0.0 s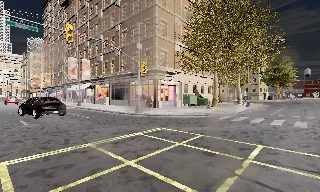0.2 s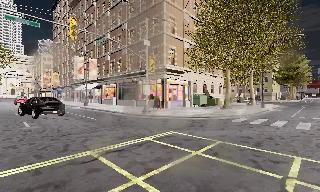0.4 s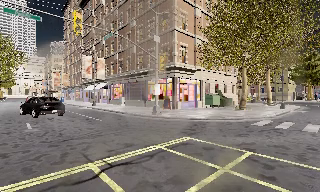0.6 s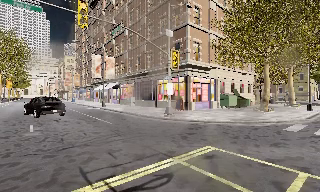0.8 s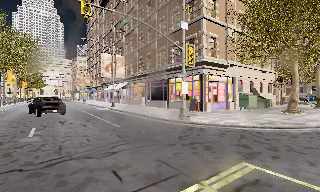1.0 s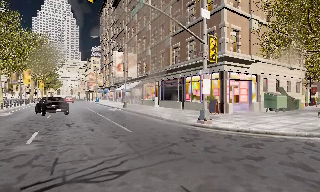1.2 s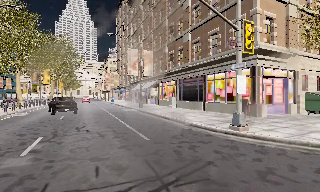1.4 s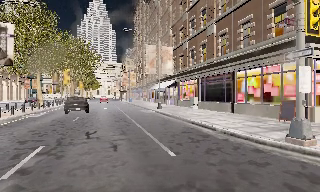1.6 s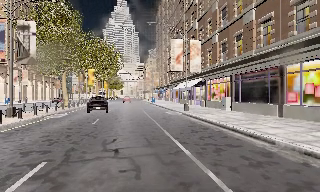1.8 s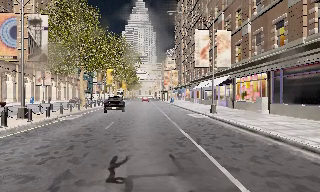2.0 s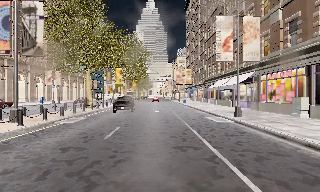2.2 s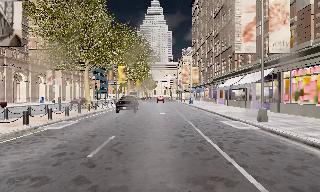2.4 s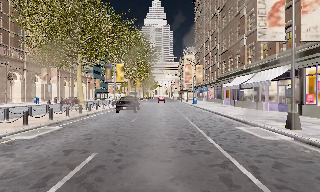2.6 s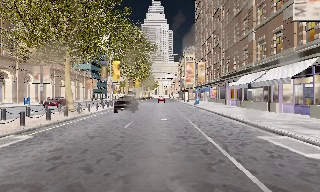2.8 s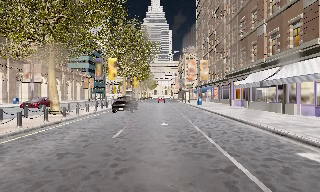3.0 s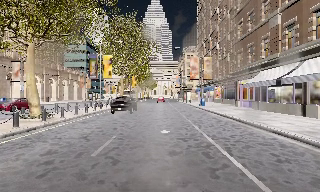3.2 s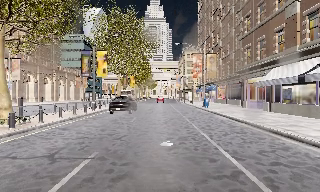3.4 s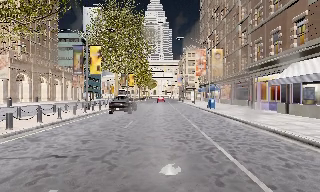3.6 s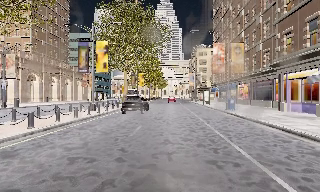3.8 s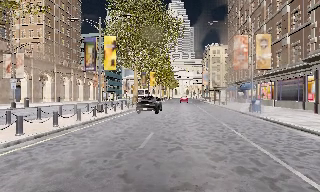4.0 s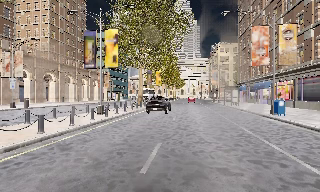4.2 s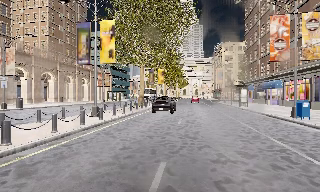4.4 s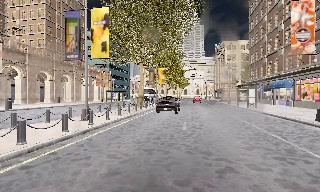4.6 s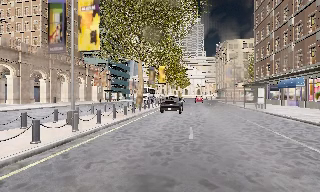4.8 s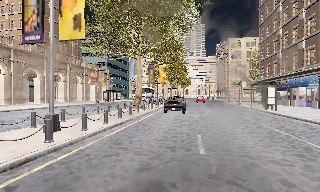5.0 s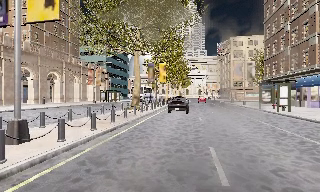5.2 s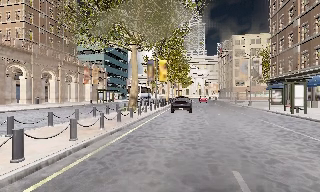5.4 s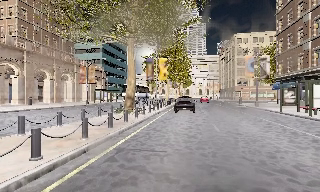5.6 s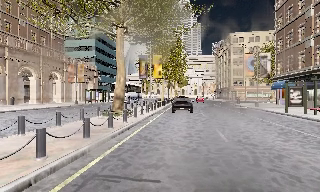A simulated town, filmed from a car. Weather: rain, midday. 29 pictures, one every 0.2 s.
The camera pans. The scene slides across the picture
to the right.
The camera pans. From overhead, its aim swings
counterclockwise.
0.0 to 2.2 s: The scene slides to the right, as the camera pans about 50 degrees to its left. It travels forward, about 15 m. It gains speed.
2.2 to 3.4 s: The camera travels forward, about 11 m, so what stands in front looms larger.
3.4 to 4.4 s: The scene slides to the right, as the camera pans about 10 degrees to its left. It travels forward, about 8 m, so what stands in front looms larger.
4.4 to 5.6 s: The camera travels forward, about 9 m, so what stands in front looms larger.
The film runs forward here.
